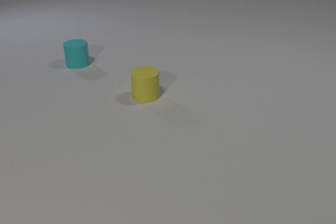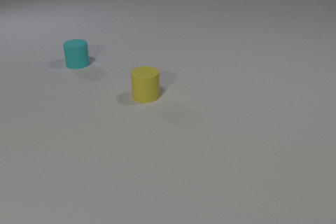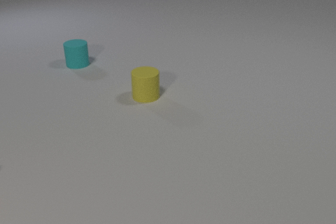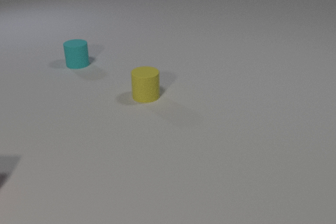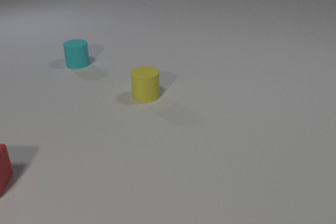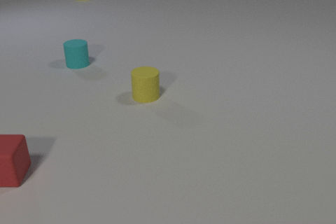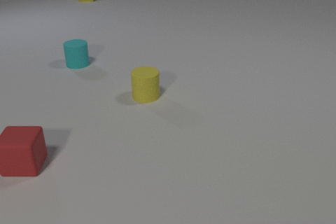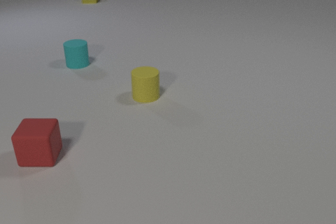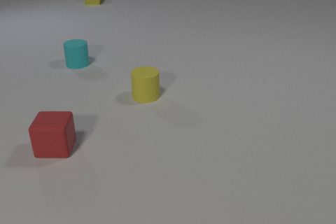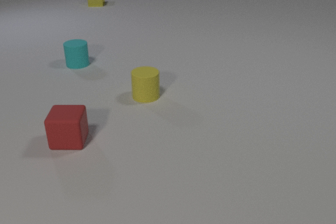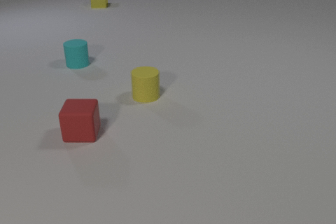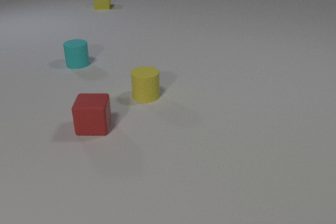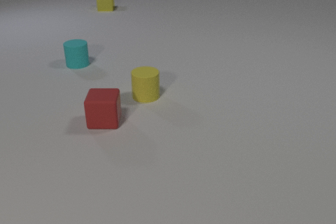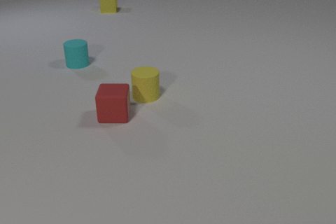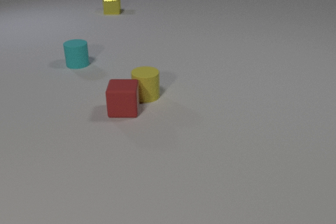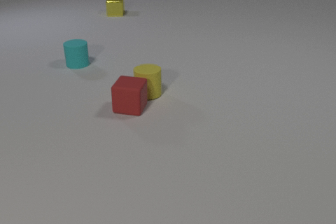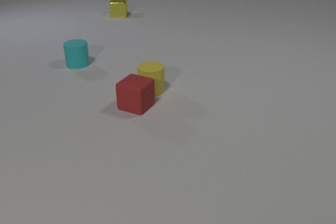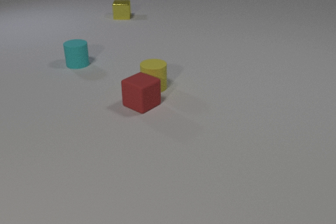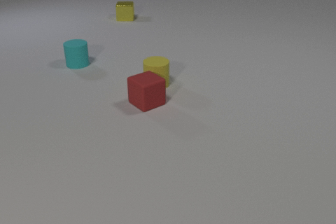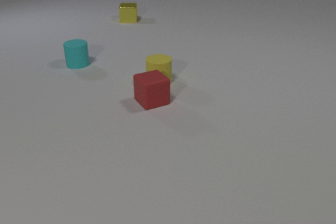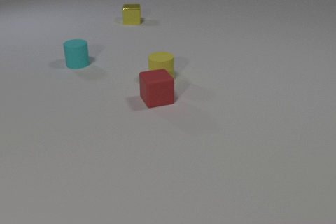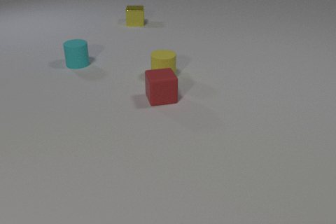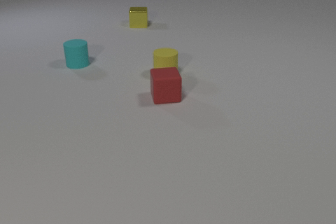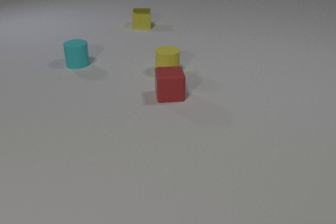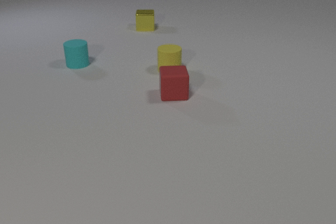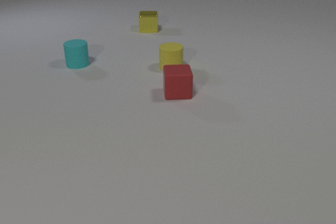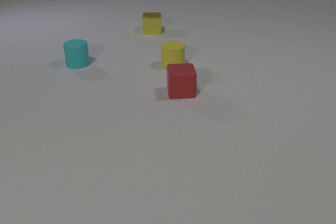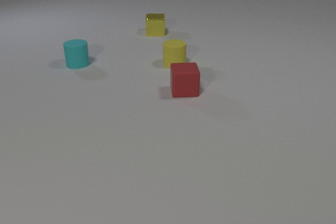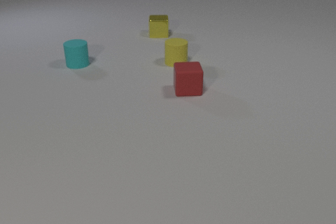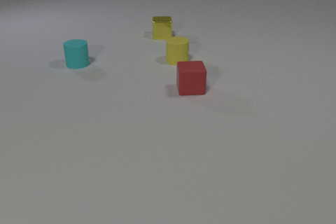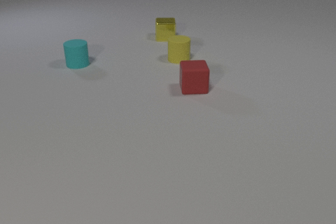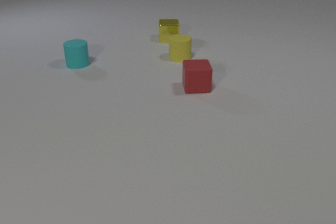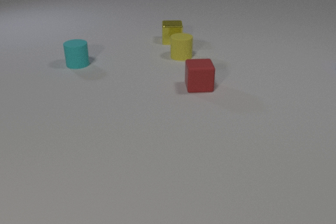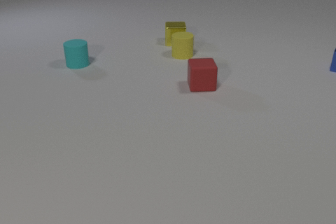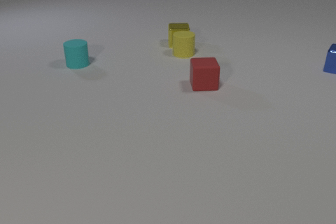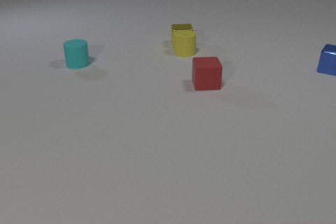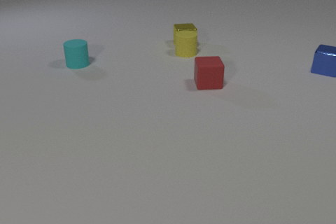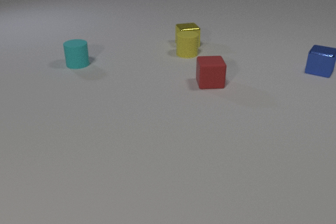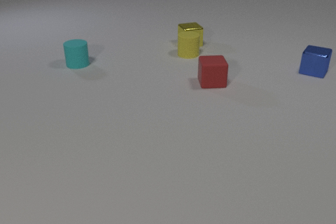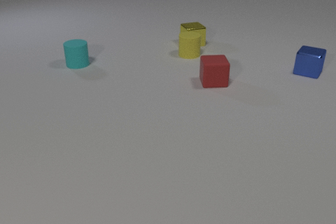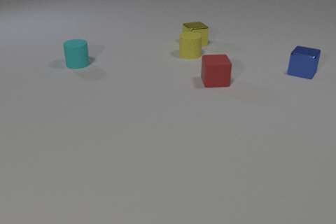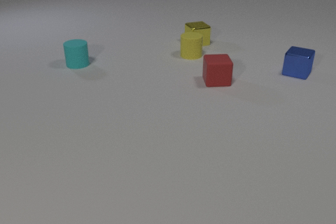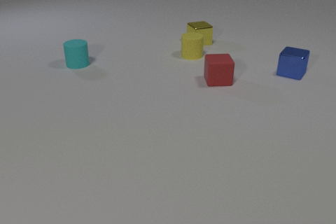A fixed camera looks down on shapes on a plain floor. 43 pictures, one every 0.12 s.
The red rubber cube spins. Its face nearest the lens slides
to the left.
The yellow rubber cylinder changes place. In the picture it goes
away from the camera.
0.00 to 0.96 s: The red rubber cube comes in at the left edge, slides to the right and away from the camera. The yellow metal cube comes in at the top edge, slides toward the camera and to the right.
0.96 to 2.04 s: The red rubber cube slides to the right and away from the camera, spins clockwise seen from above by about 45 degrees, its near face sliding to the left. The yellow rubber cylinder slides away from the camera and to the right. The yellow metal cube slides toward the camera and to the right. The red rubber cube and the yellow rubber cylinder collide.
2.04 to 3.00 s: The red rubber cube slides to the right and away from the camera, spins clockwise seen from above by about 45 degrees, its near face sliding to the left. The yellow rubber cylinder slides away from the camera. The yellow metal cube slides toward the camera and to the right.
3.00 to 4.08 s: The red rubber cube slides to the right and away from the camera. The yellow rubber cylinder slides away from the camera. The blue metal cube comes in at the right edge, slides to the left and toward the camera. The yellow metal cube slides toward the camera and to the right.
4.08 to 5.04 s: The red rubber cube slides to the right and away from the camera. The yellow rubber cylinder slides to the right. The blue metal cube slides to the left and toward the camera. The yellow metal cube slides to the right. The yellow rubber cylinder and the yellow metal cube collide.
How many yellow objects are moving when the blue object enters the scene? 2.
What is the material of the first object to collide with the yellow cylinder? rubber.
What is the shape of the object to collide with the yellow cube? cylinder.
